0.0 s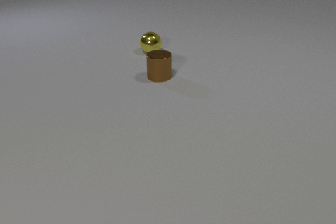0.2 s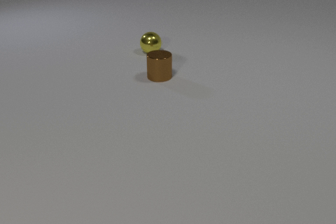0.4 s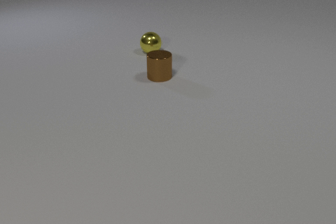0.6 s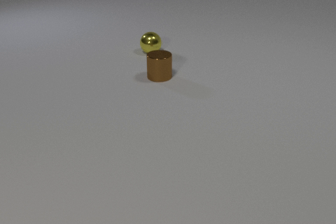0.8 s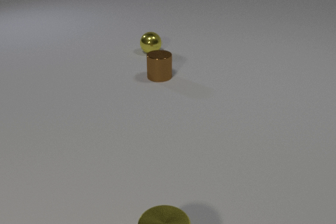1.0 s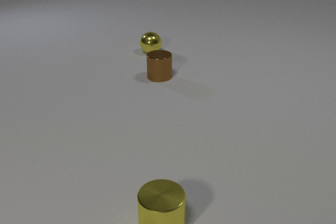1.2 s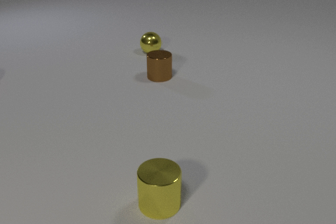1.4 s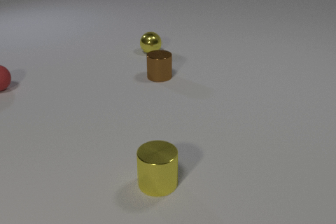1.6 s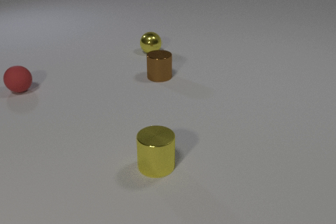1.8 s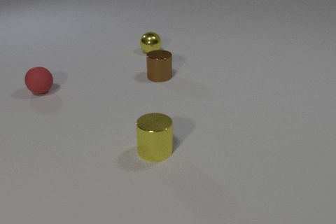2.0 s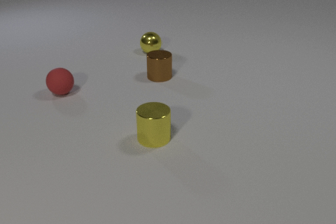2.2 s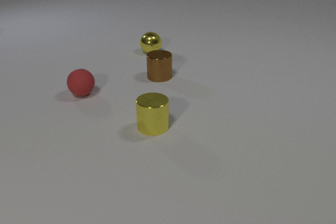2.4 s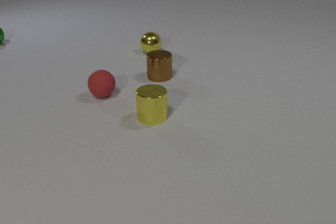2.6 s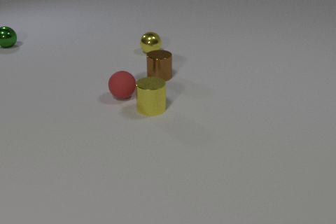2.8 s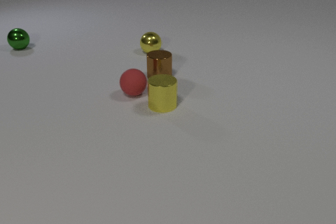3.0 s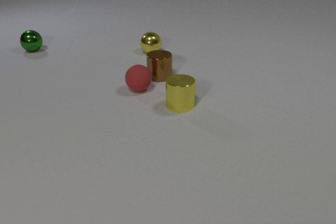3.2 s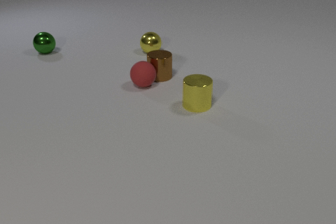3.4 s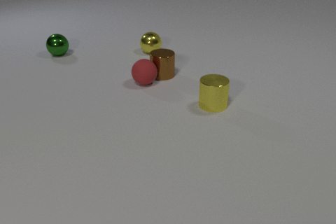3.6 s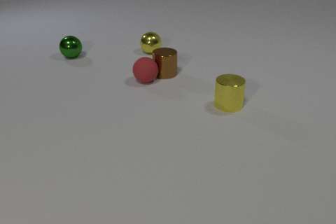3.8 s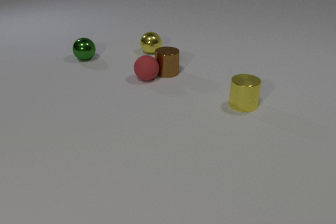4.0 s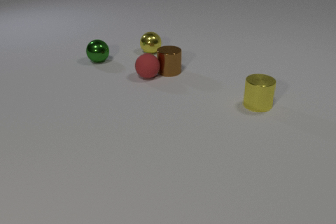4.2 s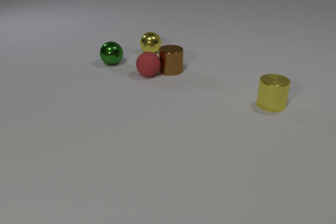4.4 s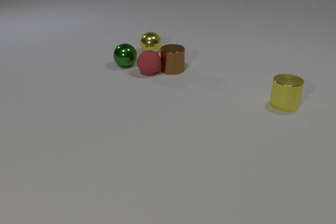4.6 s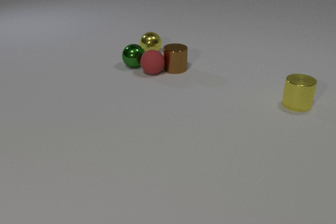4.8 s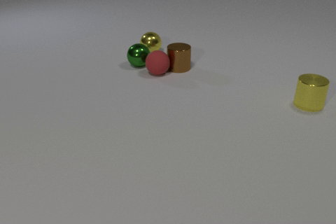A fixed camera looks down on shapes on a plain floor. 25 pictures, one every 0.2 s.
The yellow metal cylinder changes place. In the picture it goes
away from the camera.
The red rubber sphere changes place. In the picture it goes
to the right.
0.0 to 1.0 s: The yellow metal cylinder comes in at the bottom edge, slides away from the camera.
1.0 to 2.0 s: The yellow metal cylinder slides away from the camera. The red rubber sphere comes in at the left edge, rolls to the right and toward the camera.
2.0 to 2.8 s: The yellow metal cylinder slides away from the camera. The red rubber sphere rolls to the right. The green metal sphere comes in at the left edge, rolls to the right and toward the camera. The yellow metal cylinder and the red rubber sphere collide.
2.8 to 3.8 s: The yellow metal cylinder slides to the right. The red rubber sphere rolls away from the camera. The brown metal cylinder slides away from the camera and to the right. The green metal sphere rolls to the right and toward the camera. The red rubber sphere and the brown metal cylinder collide.
3.8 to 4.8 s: The yellow metal cylinder slides to the right. The red rubber sphere rolls away from the camera and to the right. The brown metal cylinder slides to the right and away from the camera. The green metal sphere rolls to the right and toward the camera. The red rubber sphere and the green metal sphere collide.
How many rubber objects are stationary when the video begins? 0.
How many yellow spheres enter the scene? 0.
What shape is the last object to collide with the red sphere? sphere.
